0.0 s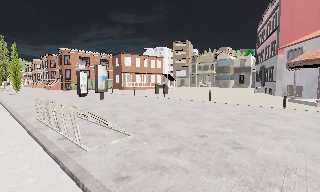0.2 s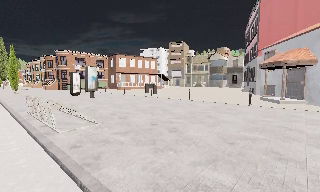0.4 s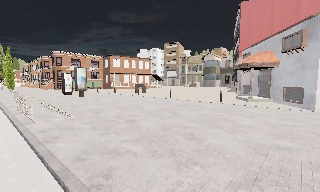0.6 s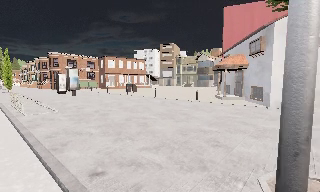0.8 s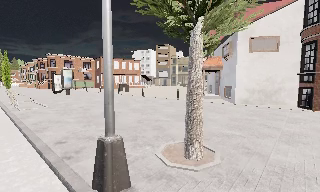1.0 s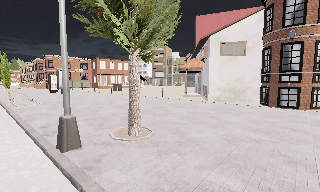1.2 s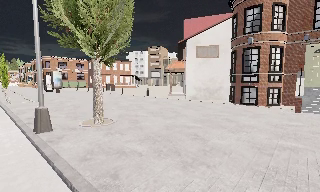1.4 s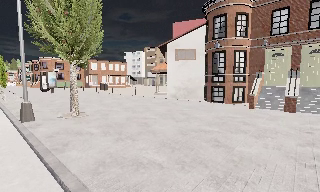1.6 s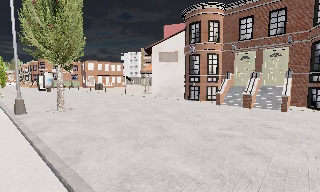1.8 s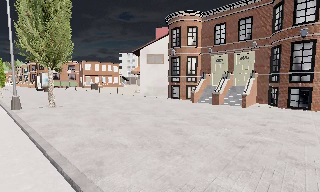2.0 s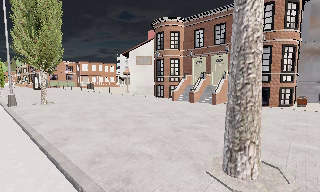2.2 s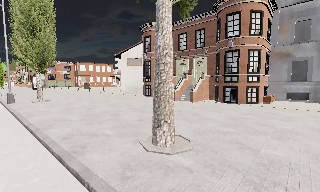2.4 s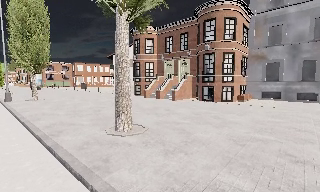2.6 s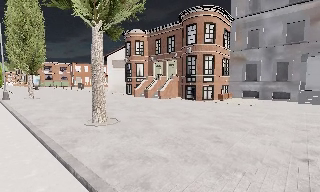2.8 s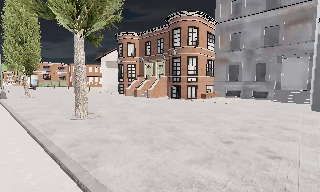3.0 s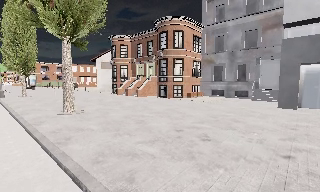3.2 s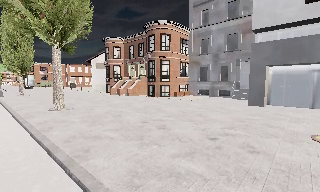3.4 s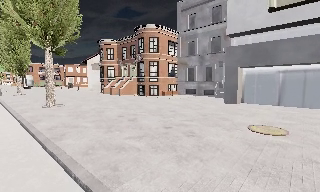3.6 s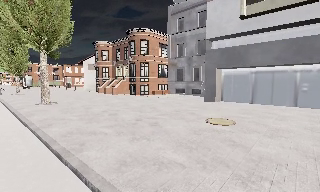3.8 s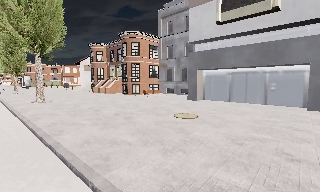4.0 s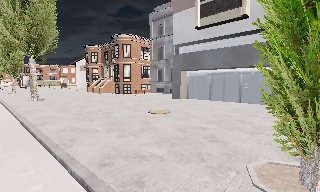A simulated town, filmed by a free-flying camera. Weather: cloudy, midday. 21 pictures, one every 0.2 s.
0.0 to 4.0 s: The camera travels to its right and backward, about 35 m, so close, fixed things drift to the left.
The film runs backward here.
